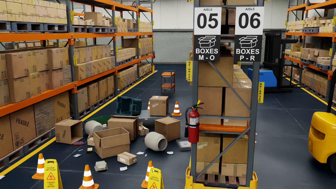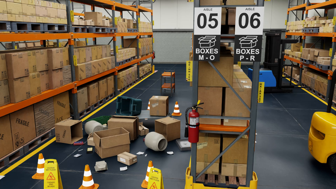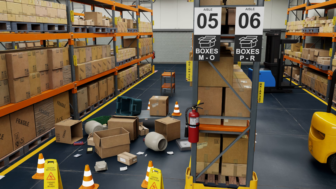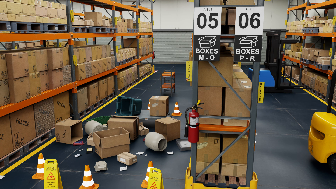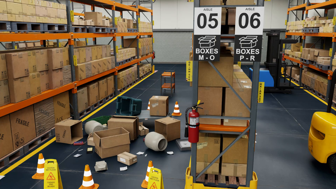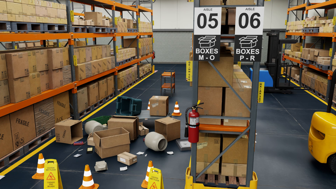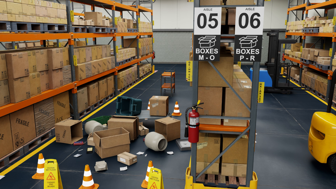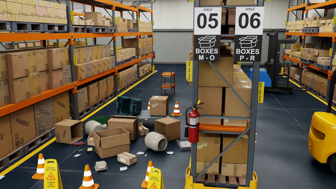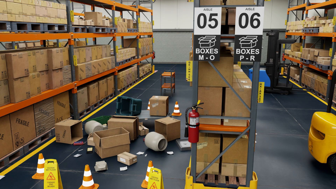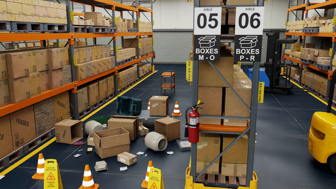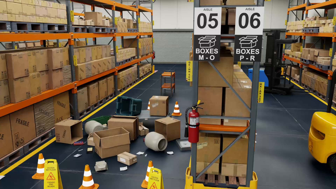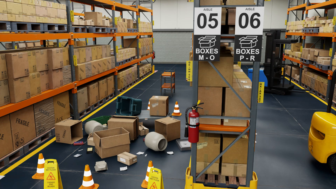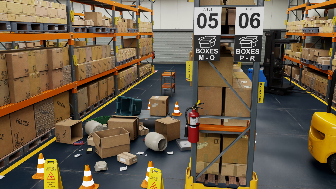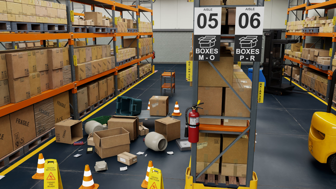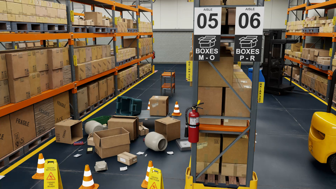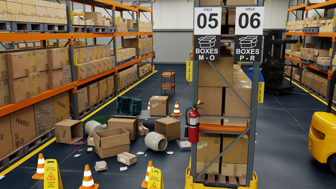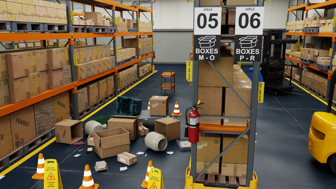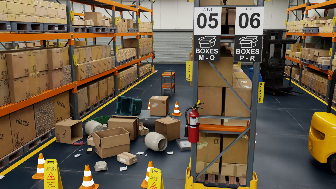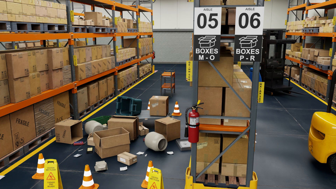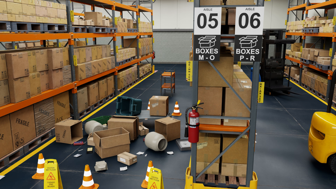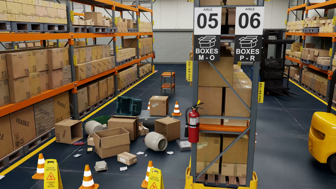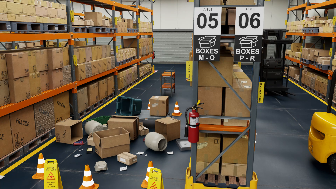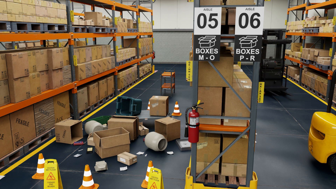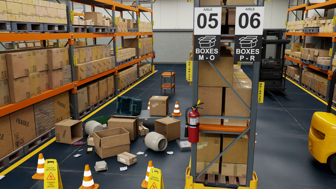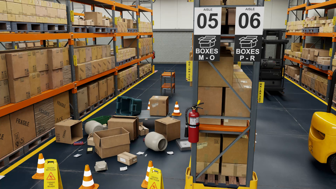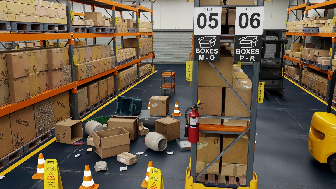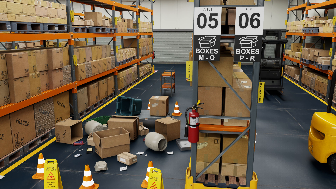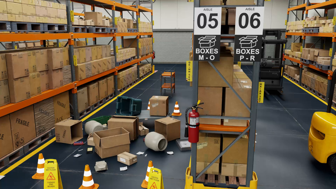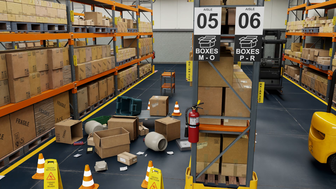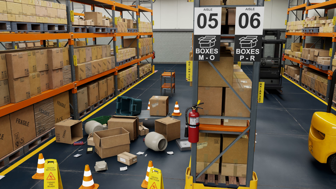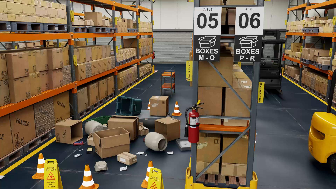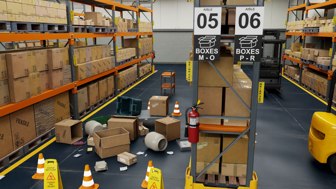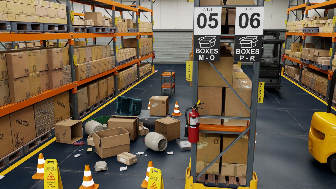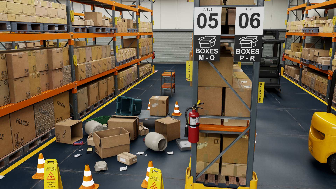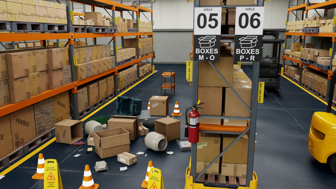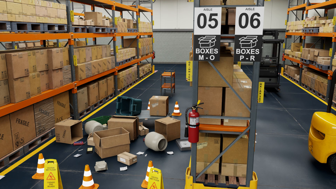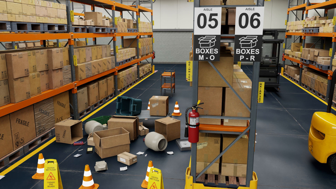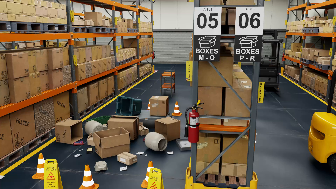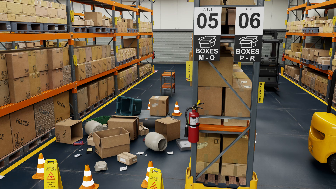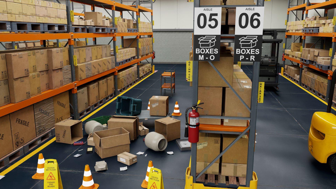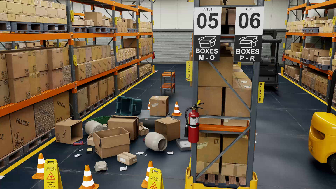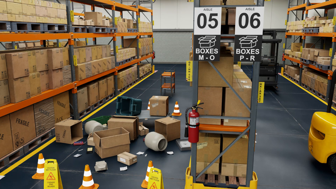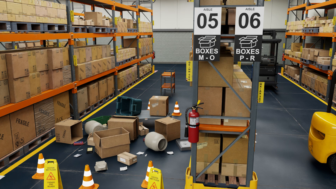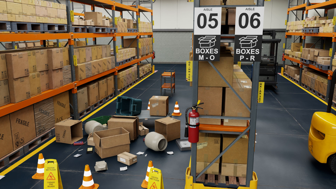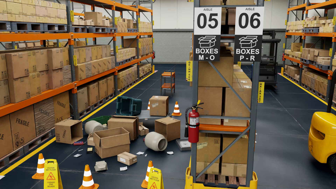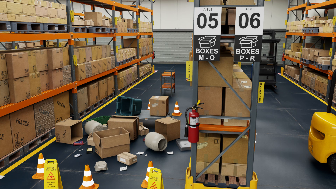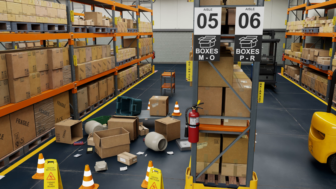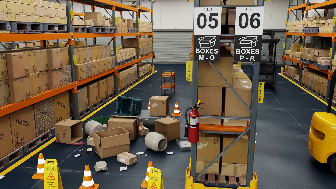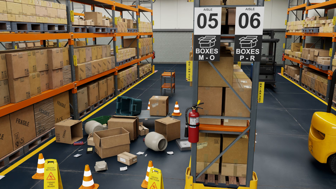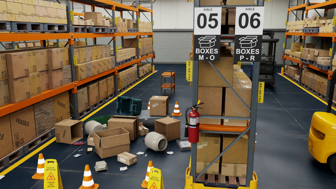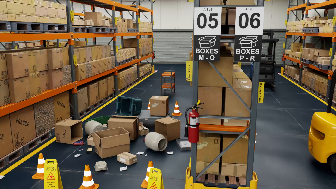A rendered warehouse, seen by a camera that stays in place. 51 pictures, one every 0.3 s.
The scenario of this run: A forklift runs into an object in its way.
